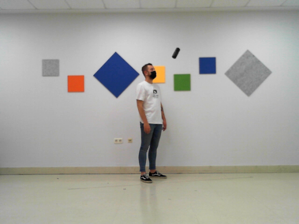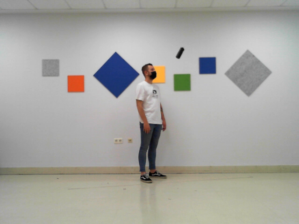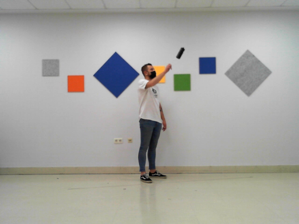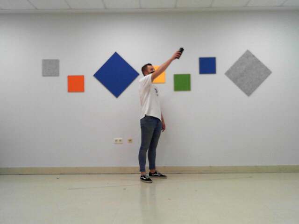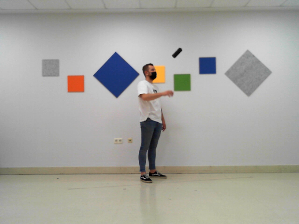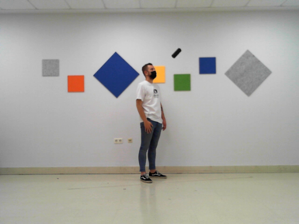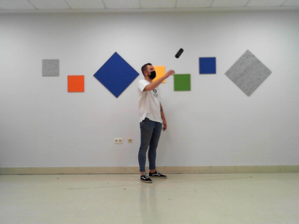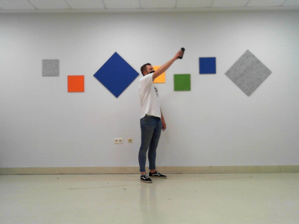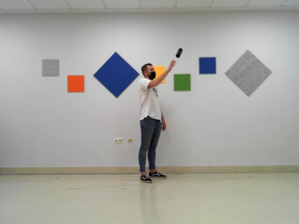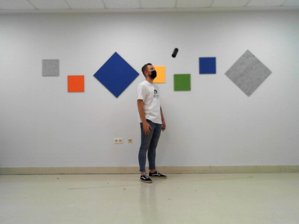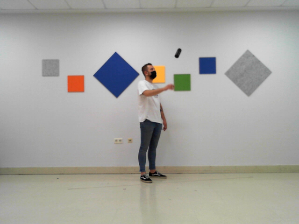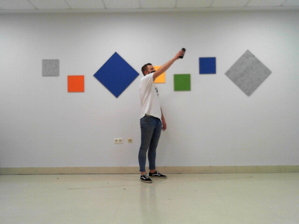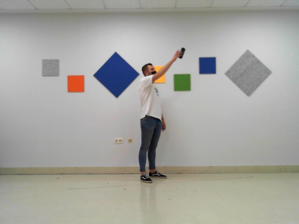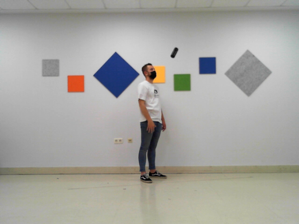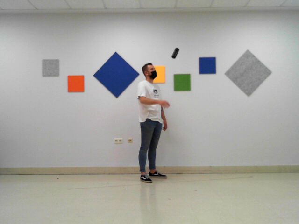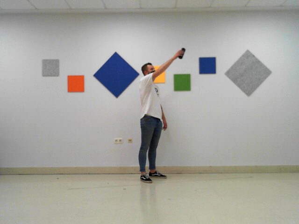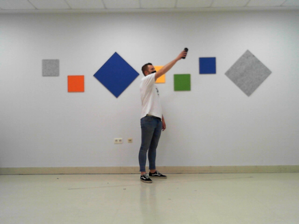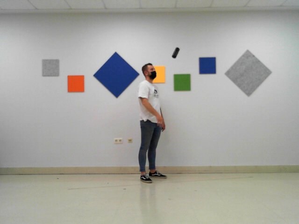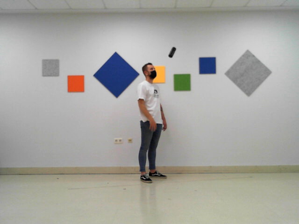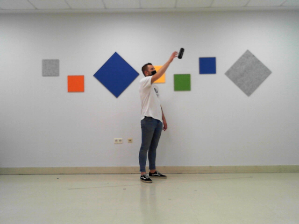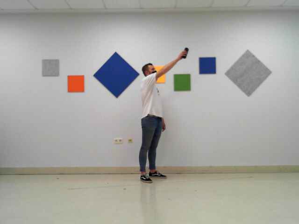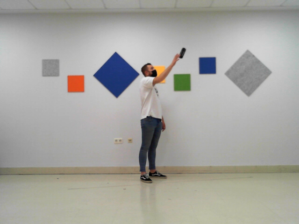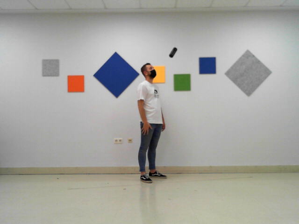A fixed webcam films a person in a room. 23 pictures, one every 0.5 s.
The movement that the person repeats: Reach up for a bottle in a high position, right hand.
